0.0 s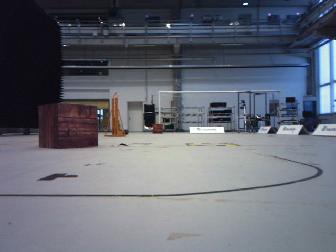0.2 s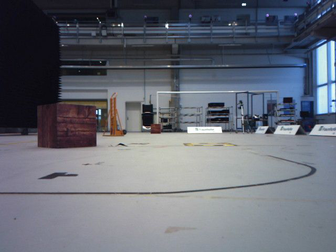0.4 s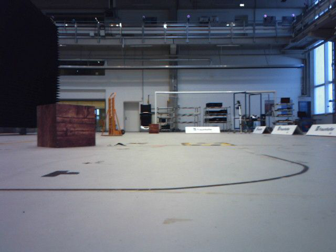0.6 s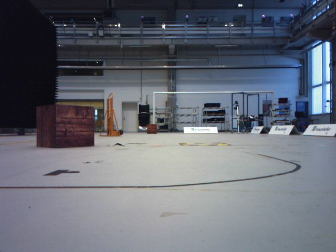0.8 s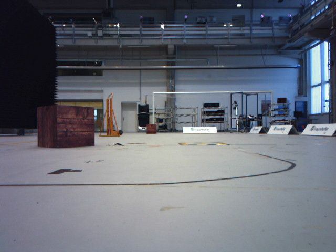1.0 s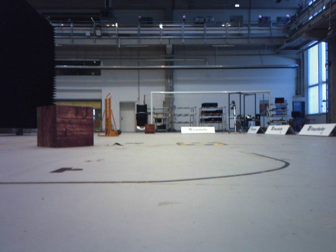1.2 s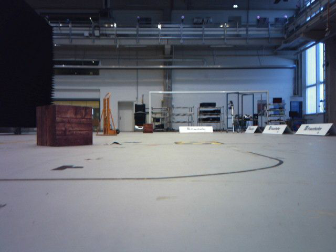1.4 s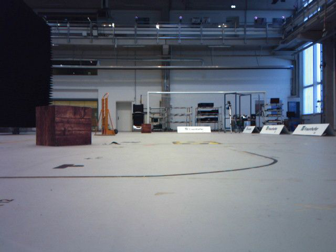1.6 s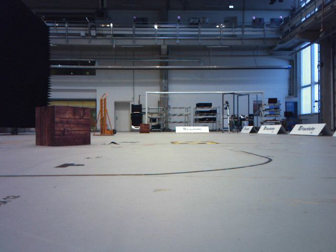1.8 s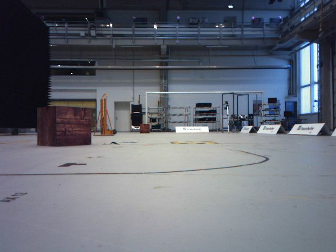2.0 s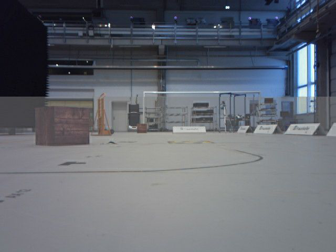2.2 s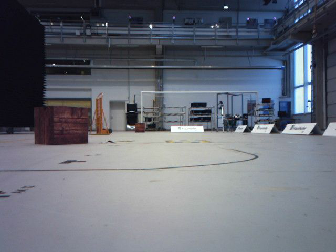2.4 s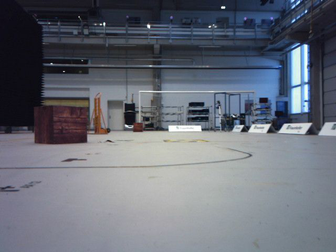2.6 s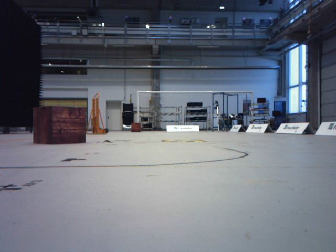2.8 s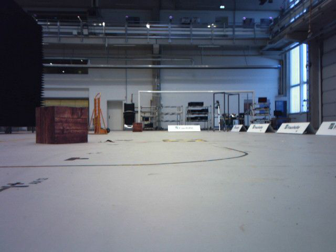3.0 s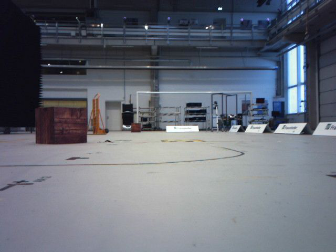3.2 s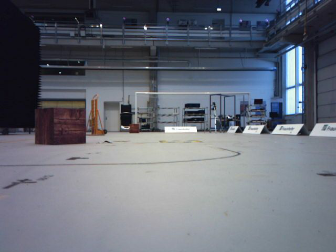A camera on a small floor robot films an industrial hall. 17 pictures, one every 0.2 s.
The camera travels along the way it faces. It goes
backward.
0.0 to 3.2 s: The camera travels backward, about 0.6 m, so what stands in front gets smaller.
The film runs backward here.
